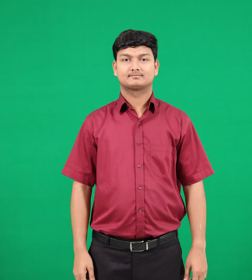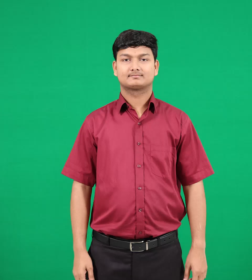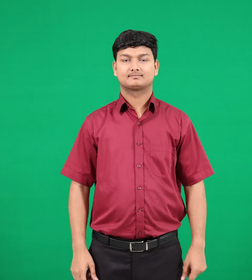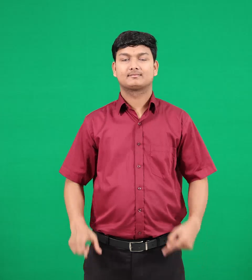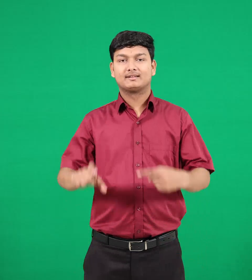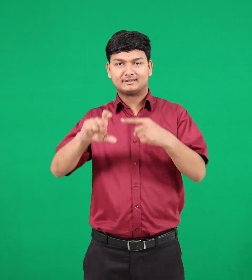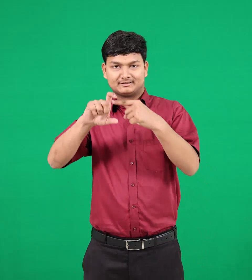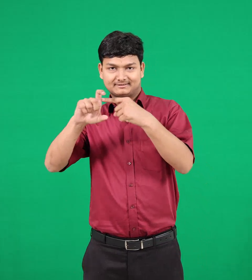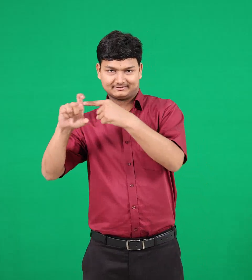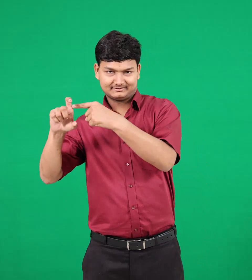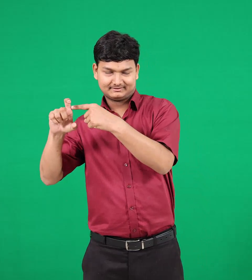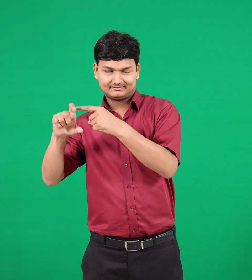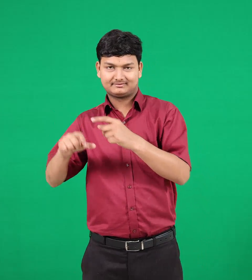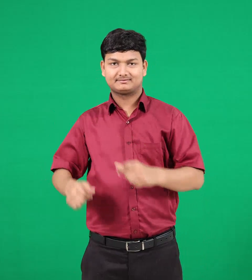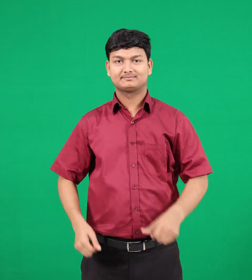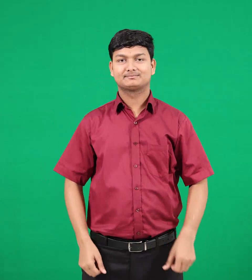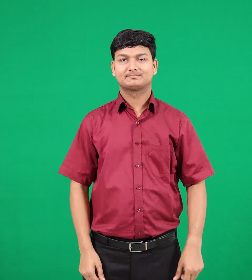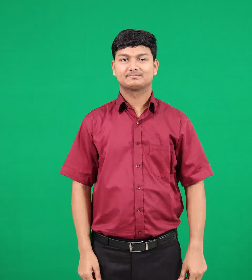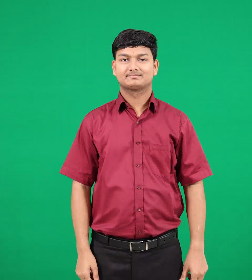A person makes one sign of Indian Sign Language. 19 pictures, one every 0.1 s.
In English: east
